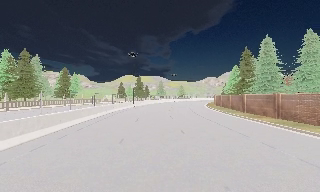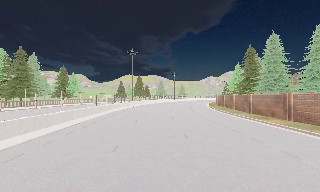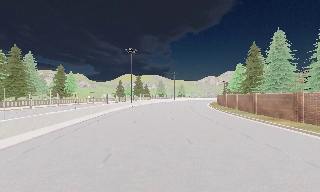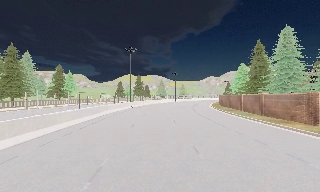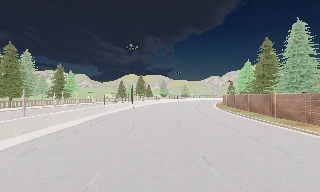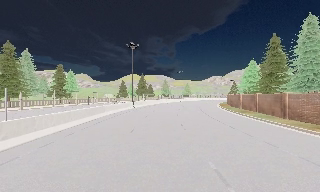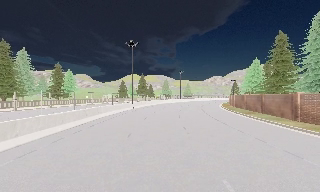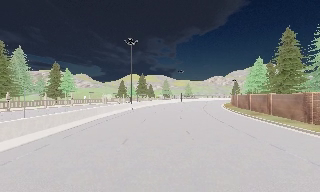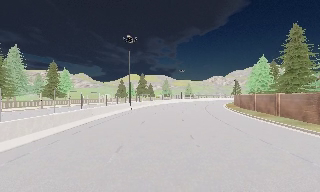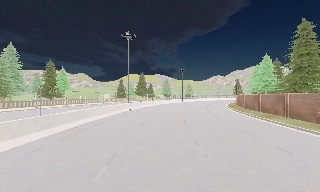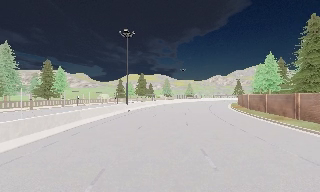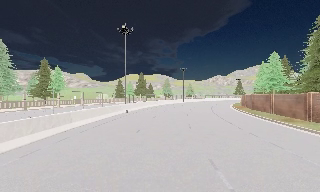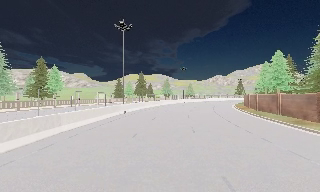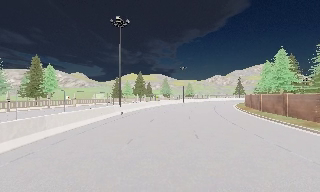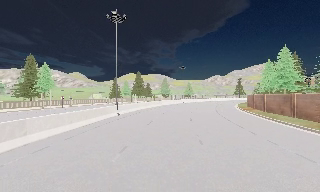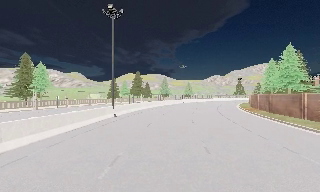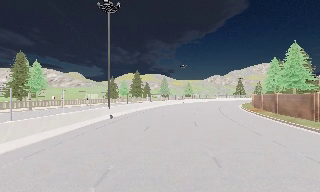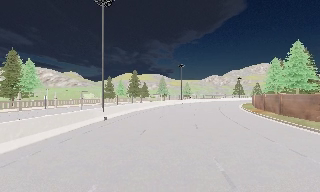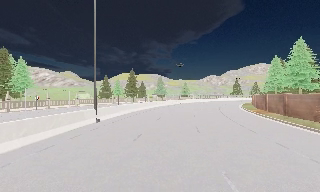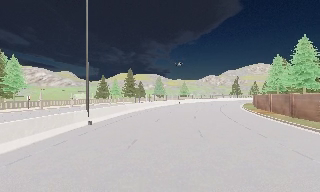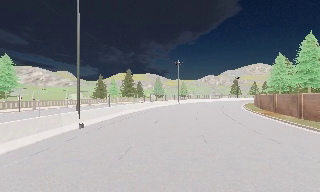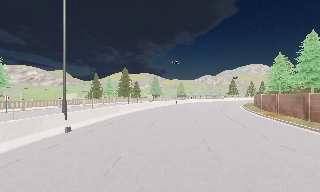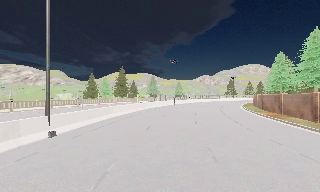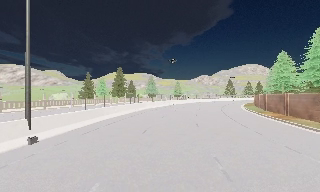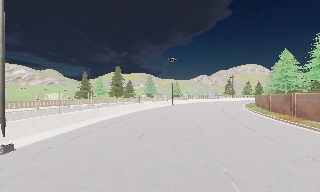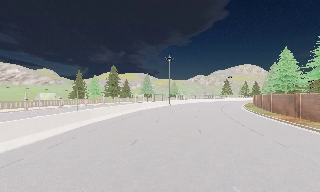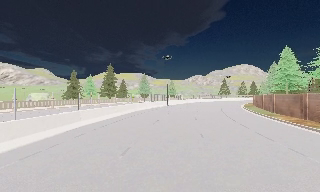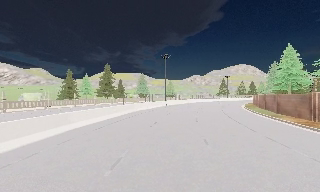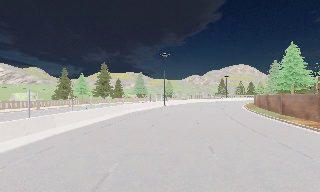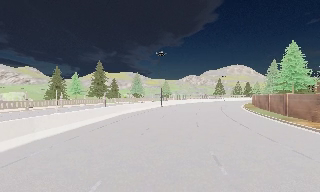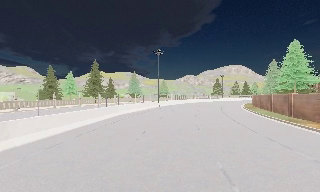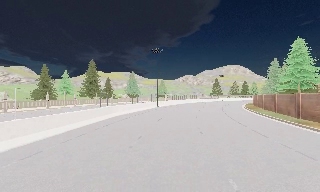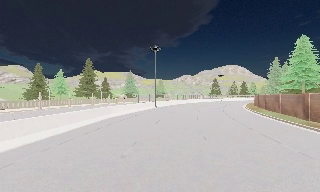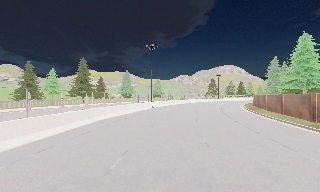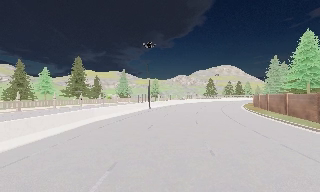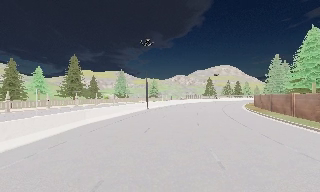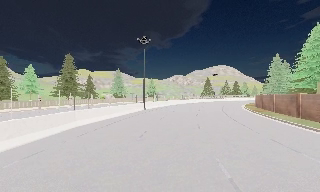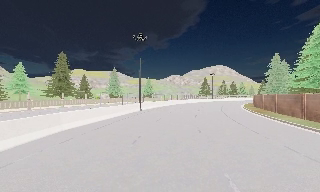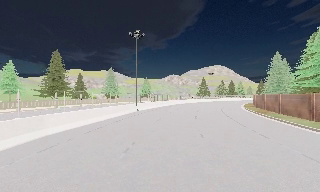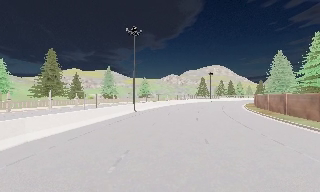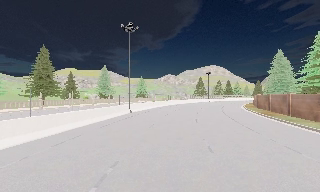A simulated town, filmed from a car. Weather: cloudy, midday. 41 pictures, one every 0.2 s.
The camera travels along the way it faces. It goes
forward.
0.0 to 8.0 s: The scene slides to the left, as the camera pans about 15 degrees to its right. It travels forward, about 45 m, so what stands in front looms larger.
The film runs forward here.
